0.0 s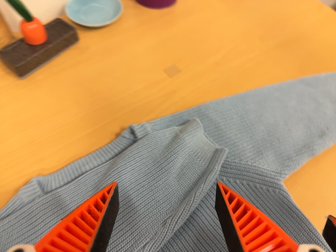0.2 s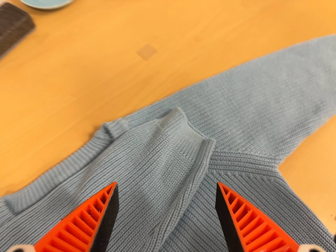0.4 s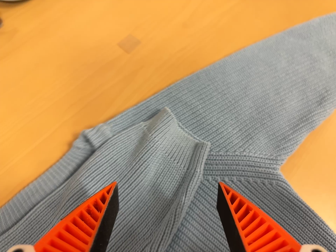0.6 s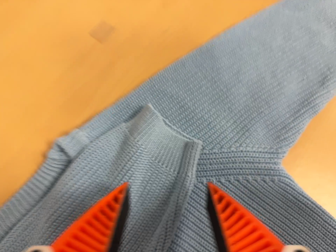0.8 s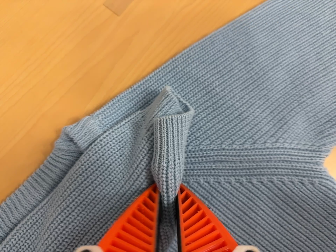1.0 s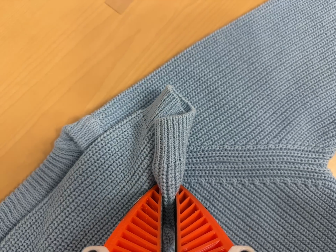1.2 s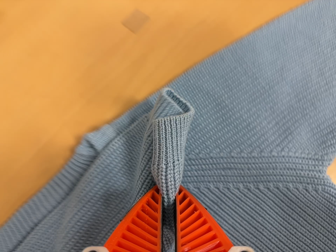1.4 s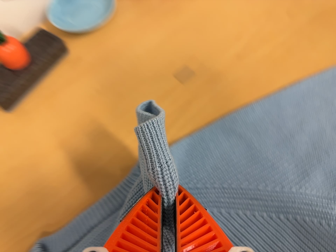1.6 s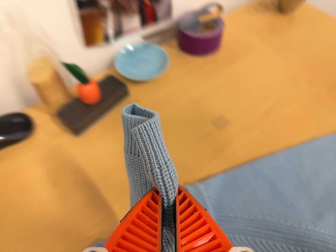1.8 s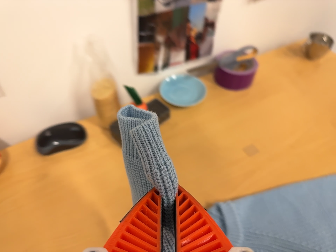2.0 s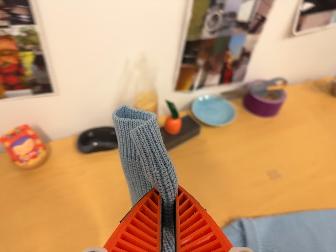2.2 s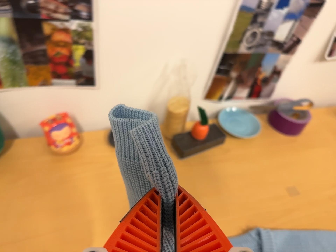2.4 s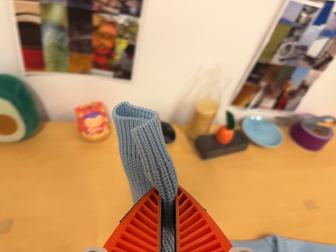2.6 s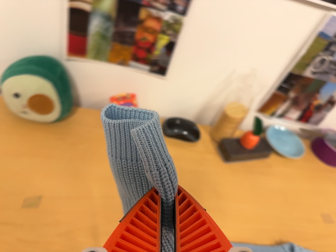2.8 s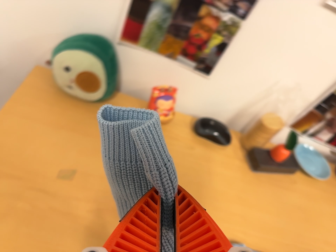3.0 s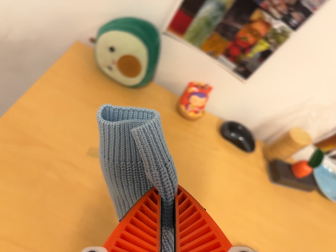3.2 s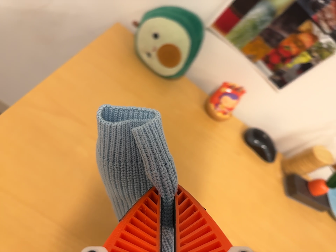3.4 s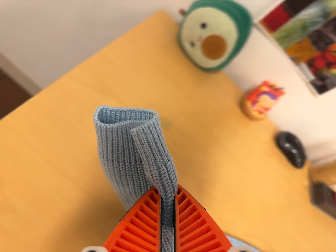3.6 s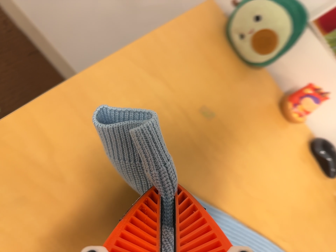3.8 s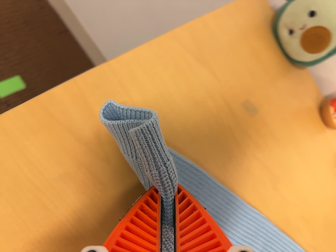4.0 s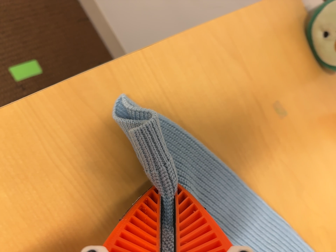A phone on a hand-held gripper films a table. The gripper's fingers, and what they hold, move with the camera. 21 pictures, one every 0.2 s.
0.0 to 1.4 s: The camera travels toward the top of its view and forward, about 10 cm.
1.4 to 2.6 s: The scene slides to the right, as the camera pans about 15 degrees to its left. It travels to its left and backward, about 36 cm, so close, fixed things drift to the right. Its aim tips toward the top of its view by about 25 degrees, and the scene shifts downward. It rolls about its line of sight by about 40 degrees, and the scene rotates clockwise.
2.6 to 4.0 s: The scene slides to the right, as the camera pans about 10 degrees to its left. It travels to its left, about 34 cm, so close, fixed things drift to the right. It rolls about its line of sight by about 55 degrees, and the scene rotates clockwise.
The film runs backward here.
